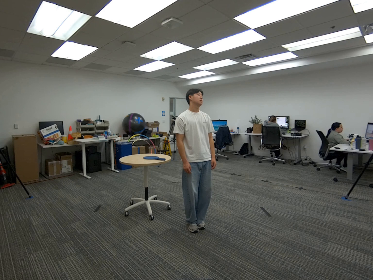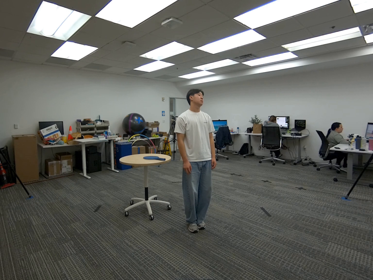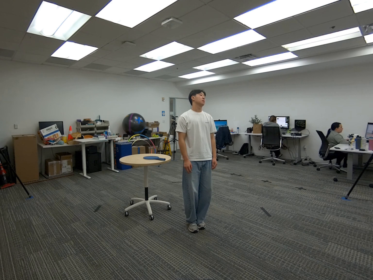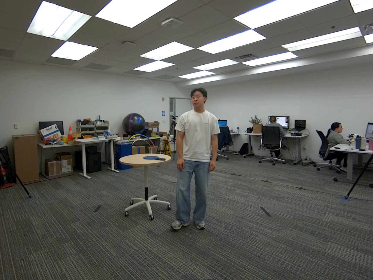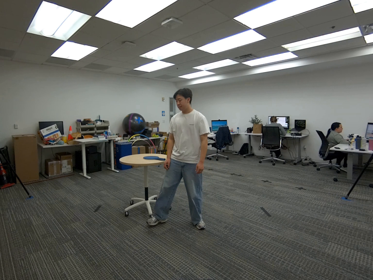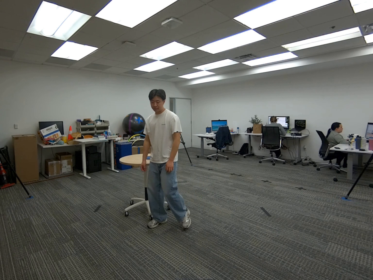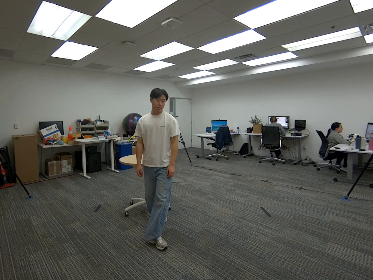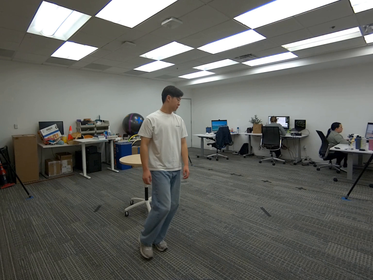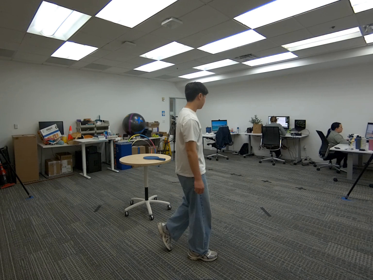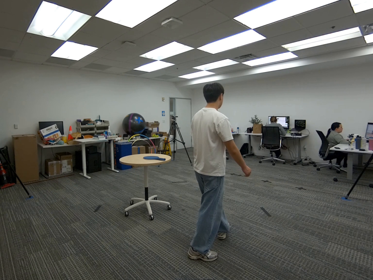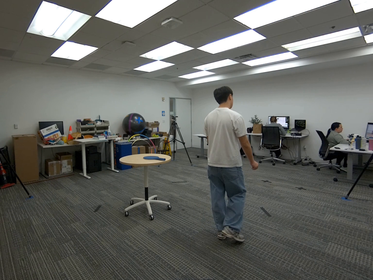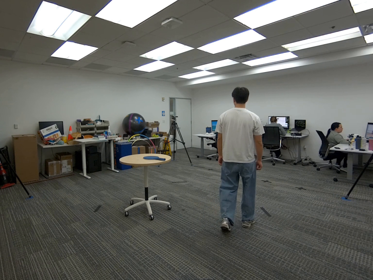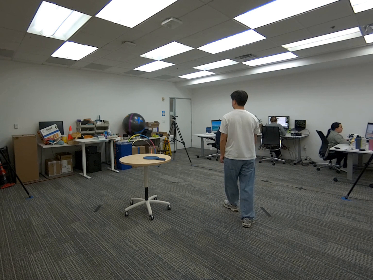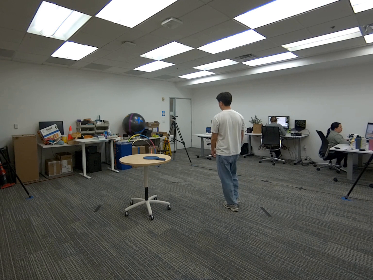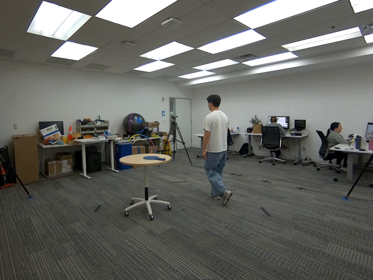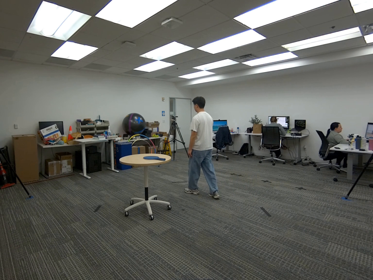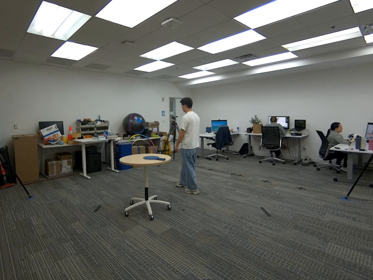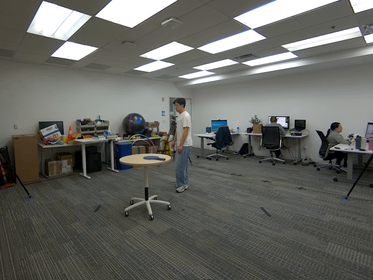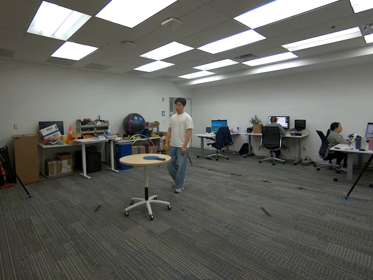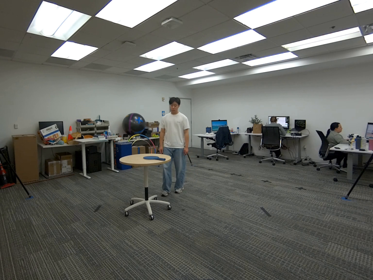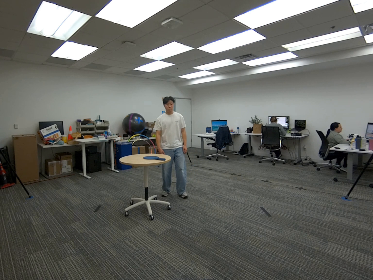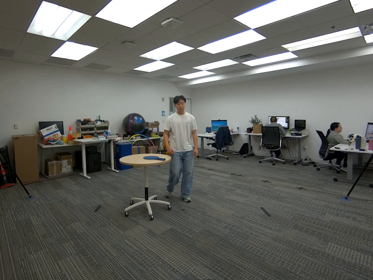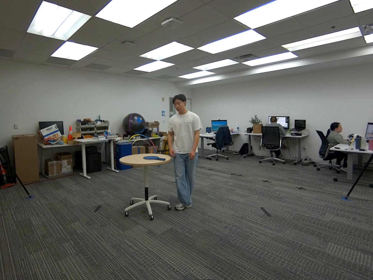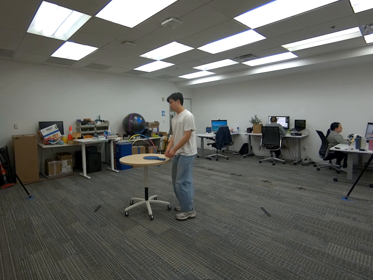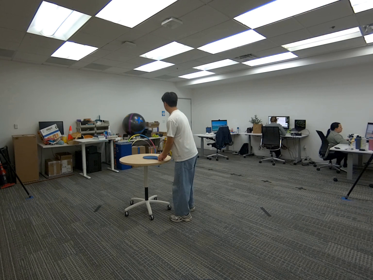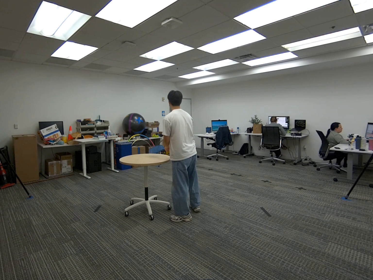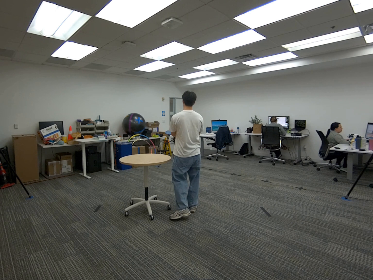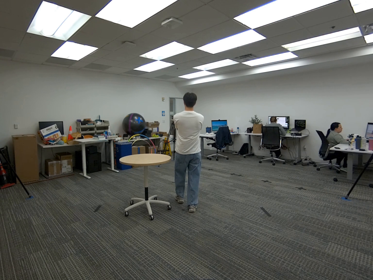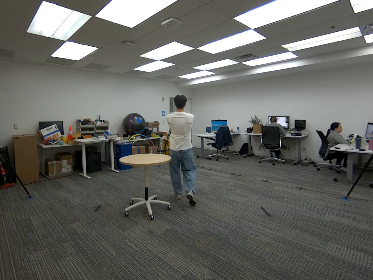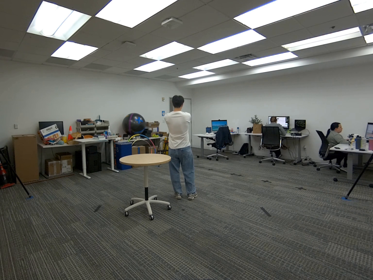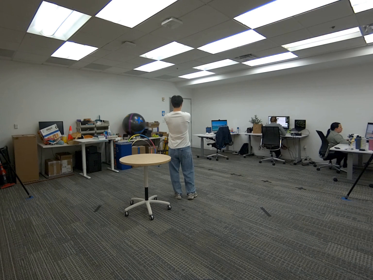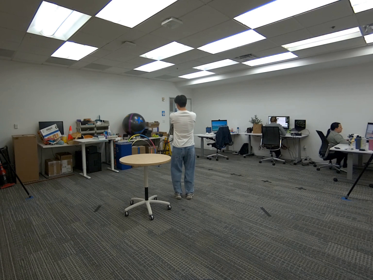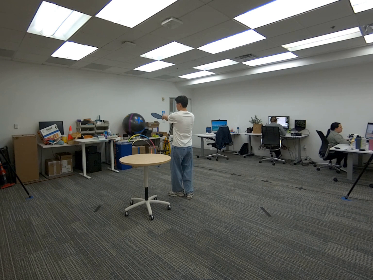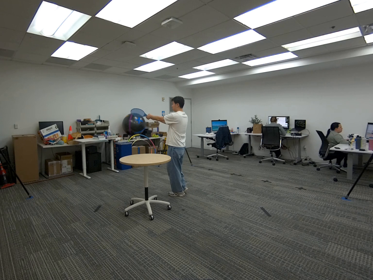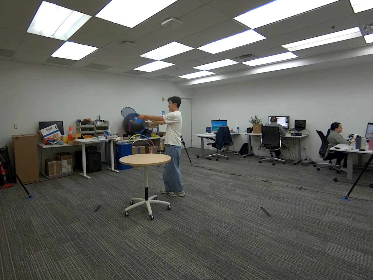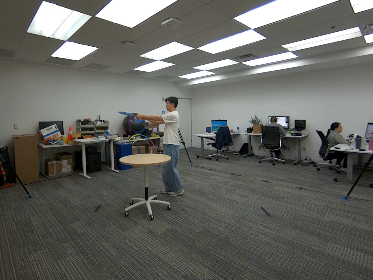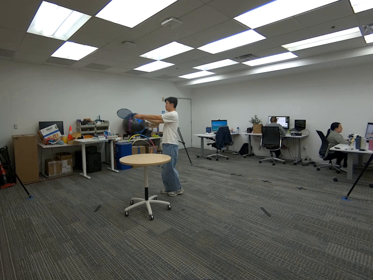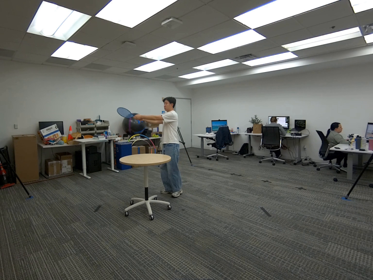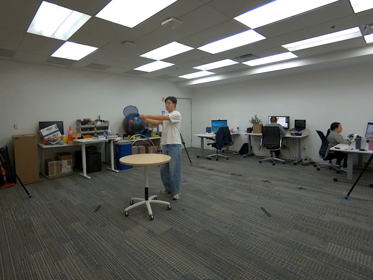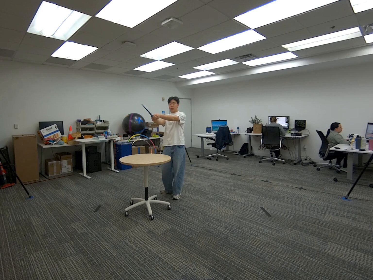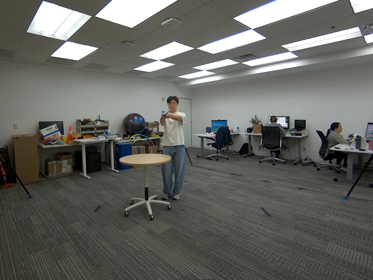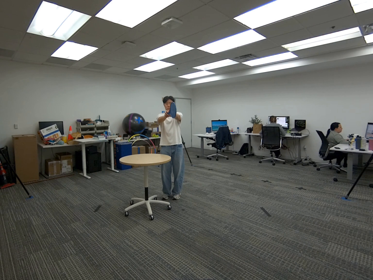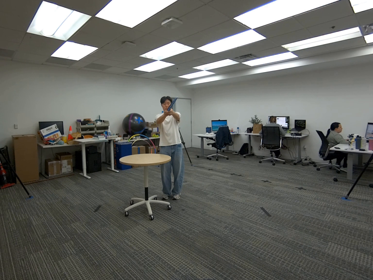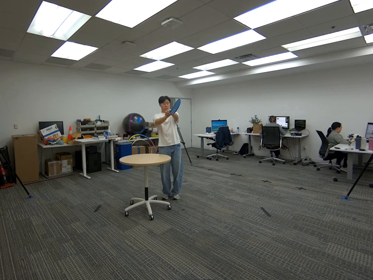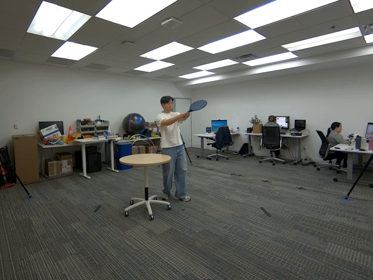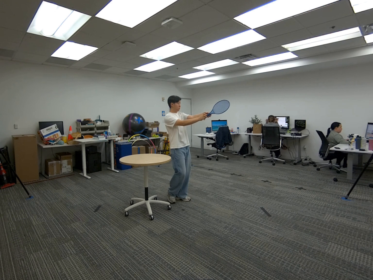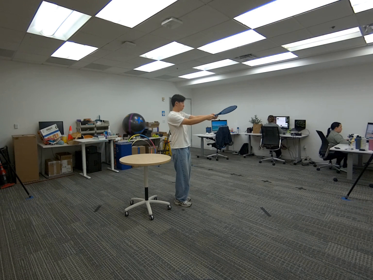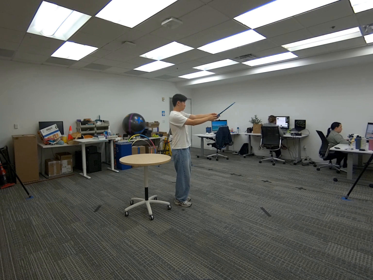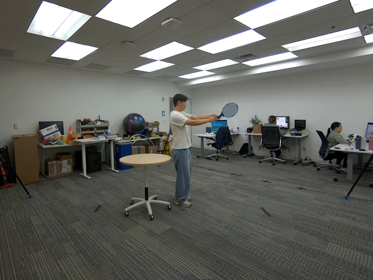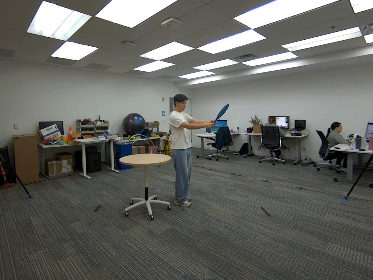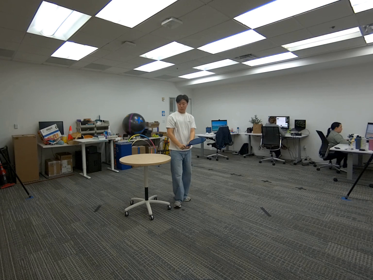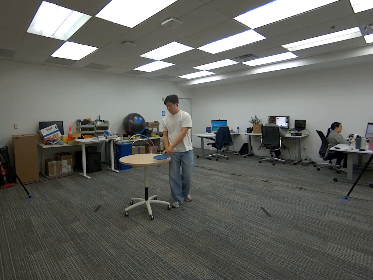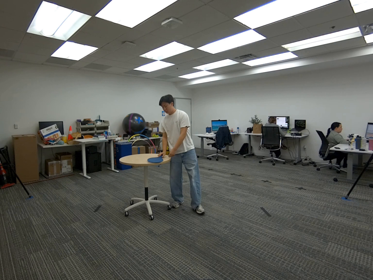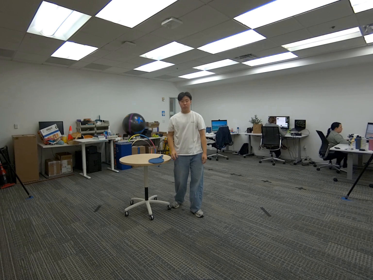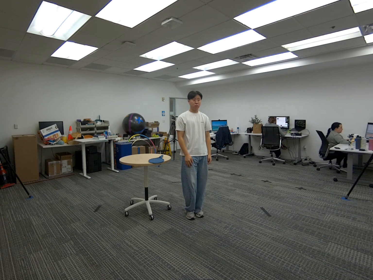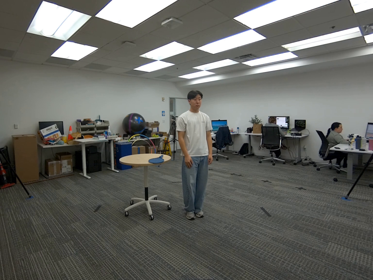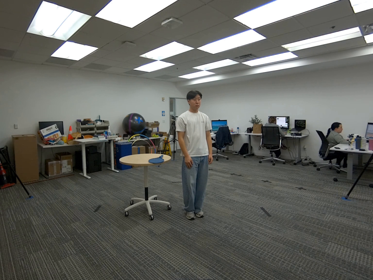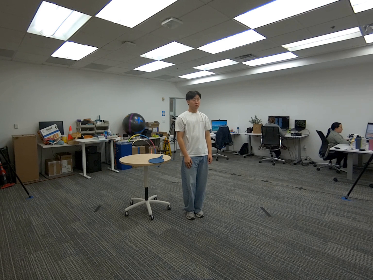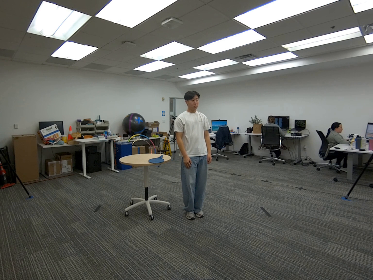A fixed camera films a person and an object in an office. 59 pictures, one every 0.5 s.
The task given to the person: Walk to the tennis racket on the round table and pick it up with both hands. Hold it at shoulder height in front of you, then rotate the racket while walking in a circle so it is visible from all angles. When you are finished, place the racket back on the round table.
